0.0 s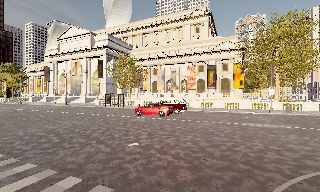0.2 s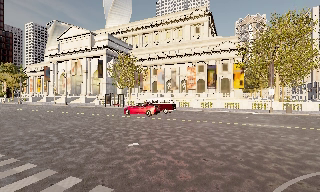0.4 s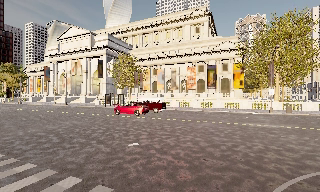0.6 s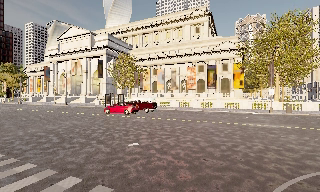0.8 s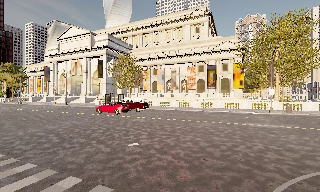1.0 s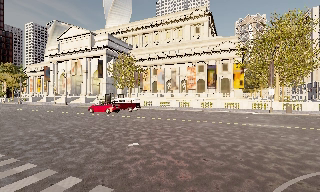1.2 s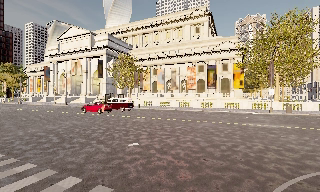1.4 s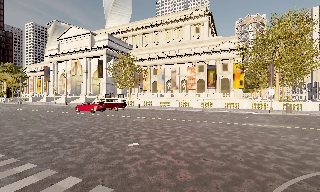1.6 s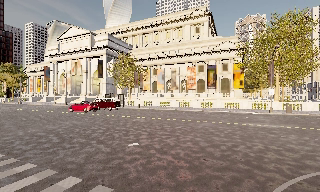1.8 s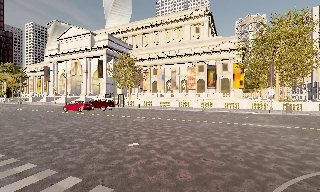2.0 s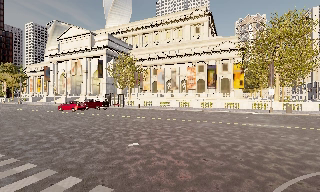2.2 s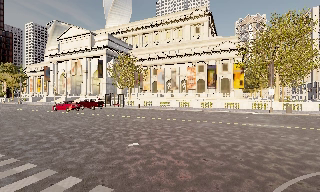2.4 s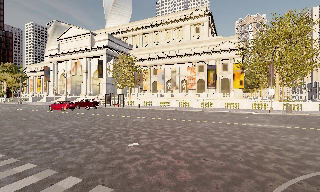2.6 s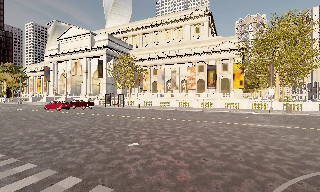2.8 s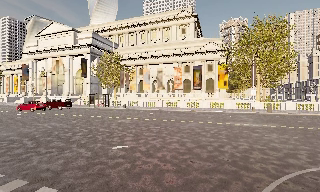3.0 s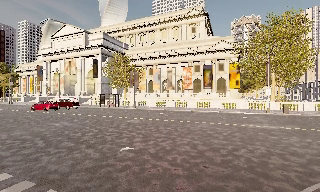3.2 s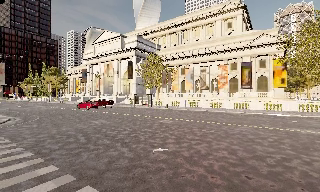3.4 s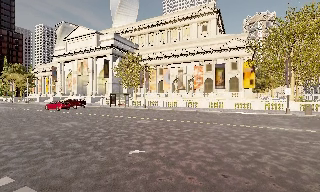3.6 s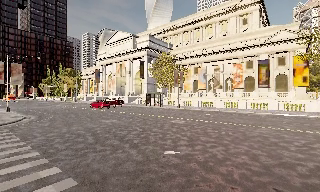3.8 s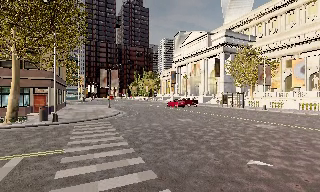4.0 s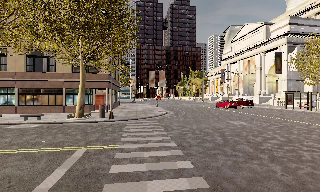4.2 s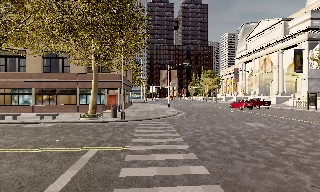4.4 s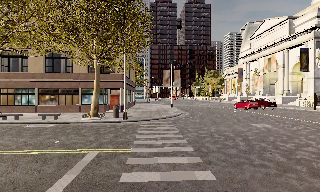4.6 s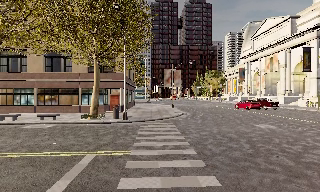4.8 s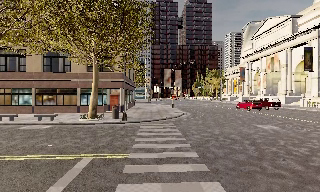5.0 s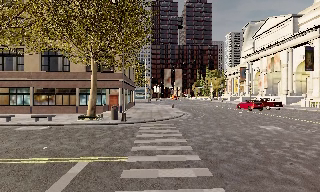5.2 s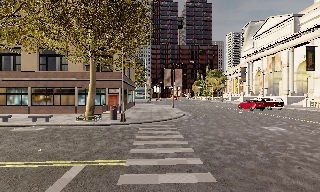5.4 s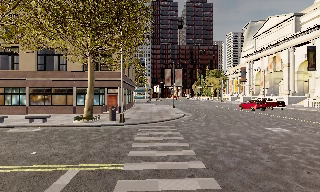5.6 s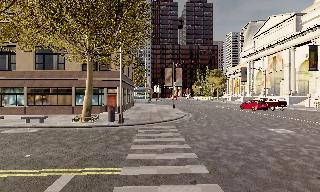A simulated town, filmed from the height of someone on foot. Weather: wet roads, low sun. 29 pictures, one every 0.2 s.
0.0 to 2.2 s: The camera keeps its place and its aim.
2.2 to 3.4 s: The camera travels forward, about 1 m, so what stands in front looms larger. It gains speed.
3.4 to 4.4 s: The camera swings to its left by about 60 degrees, and the scene slides to the right. It travels forward, about 1.5 m.
4.4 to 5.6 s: The camera travels forward, about 2 m, so what stands in front looms larger.
The film runs forward here.
